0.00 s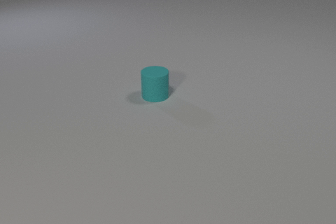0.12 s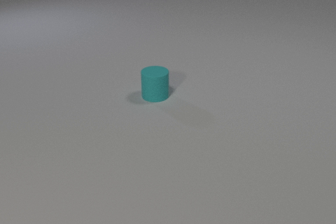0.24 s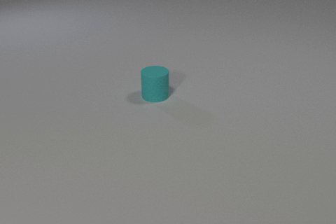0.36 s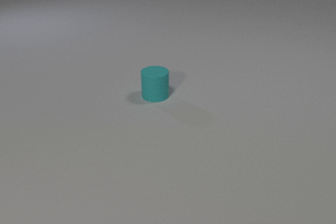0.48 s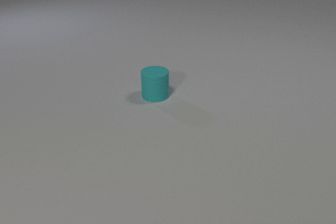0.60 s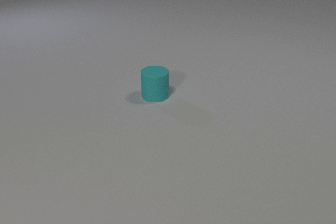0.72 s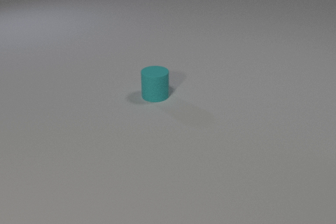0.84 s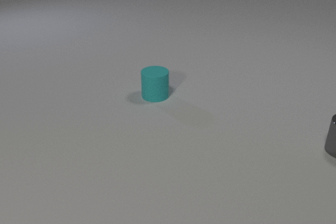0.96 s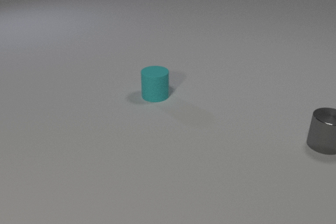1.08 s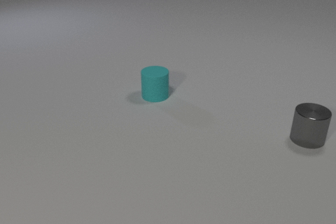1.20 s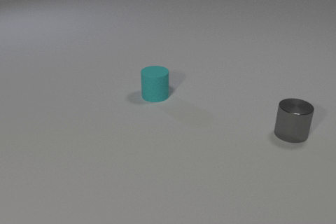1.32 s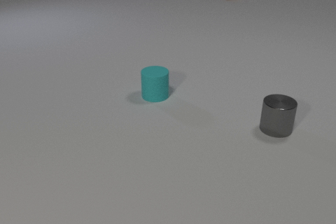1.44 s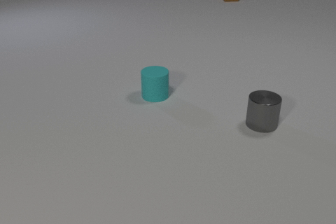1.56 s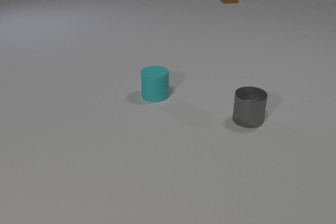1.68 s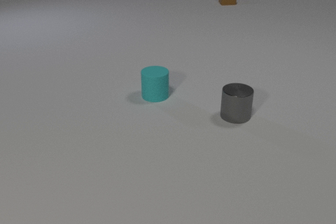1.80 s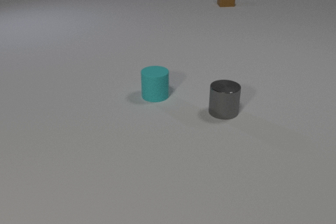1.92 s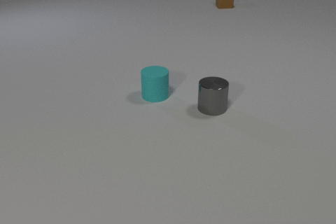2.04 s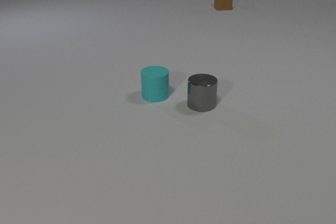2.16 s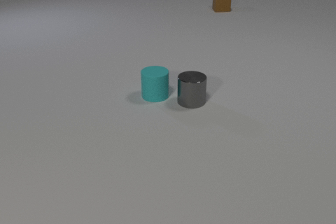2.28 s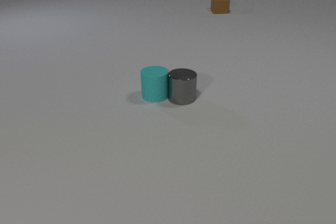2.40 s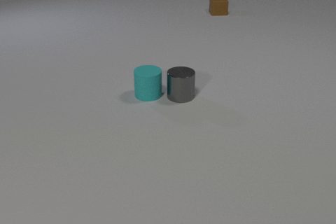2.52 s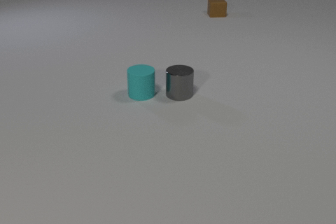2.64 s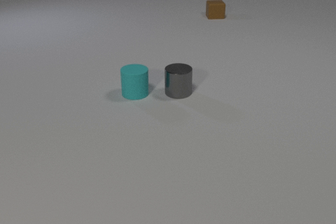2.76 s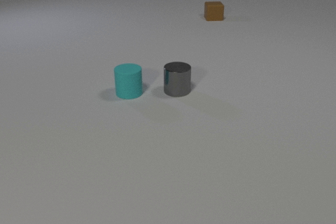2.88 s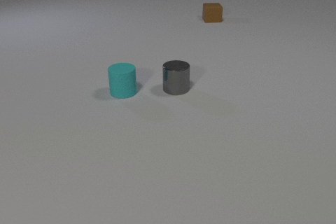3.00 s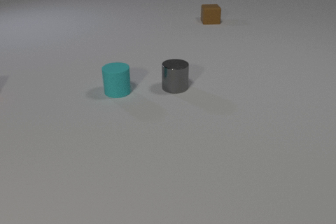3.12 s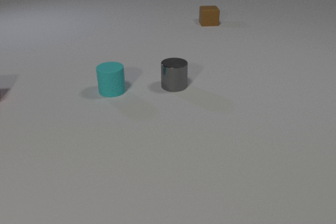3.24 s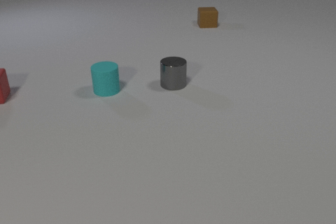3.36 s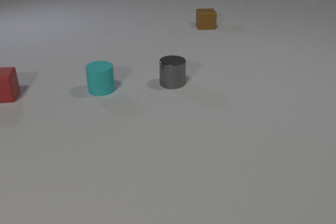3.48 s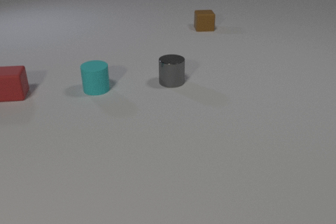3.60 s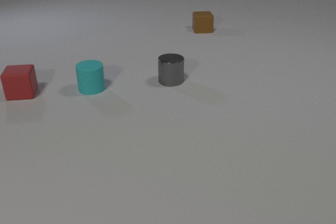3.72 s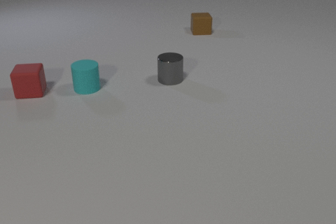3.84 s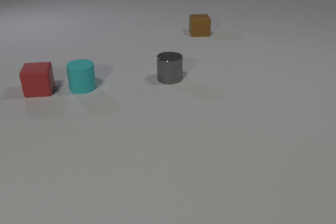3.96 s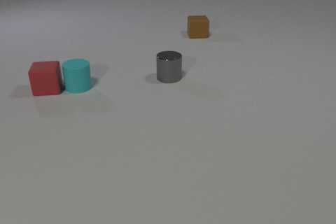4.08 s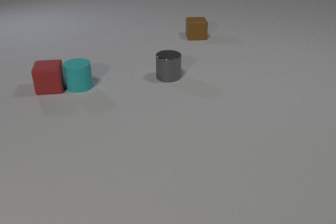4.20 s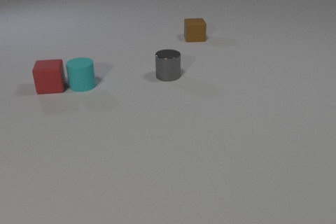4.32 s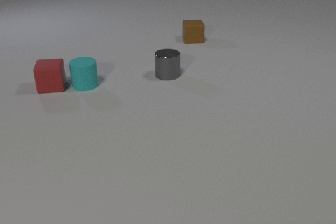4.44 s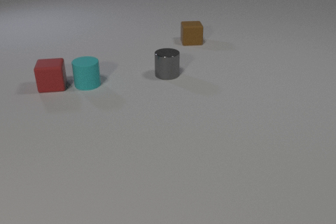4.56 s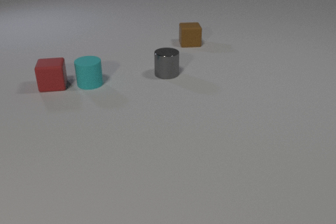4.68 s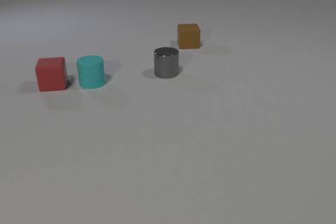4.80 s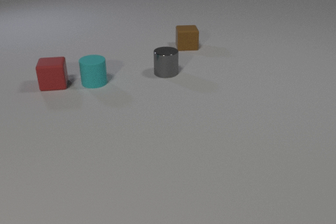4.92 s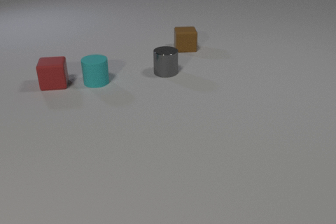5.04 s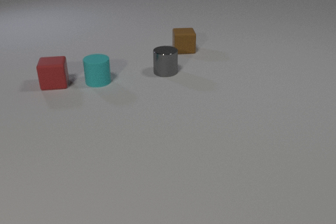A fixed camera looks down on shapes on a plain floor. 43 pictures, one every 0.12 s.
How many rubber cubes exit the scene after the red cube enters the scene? 0.
What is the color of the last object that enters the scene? red.
Are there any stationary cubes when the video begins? no.
0.00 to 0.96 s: The gray metal cylinder comes in at the right edge, slides to the left.
0.96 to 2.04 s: The gray metal cylinder slides to the left. The brown rubber cube comes in at the top edge, slides toward the camera.
2.04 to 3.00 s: The gray metal cylinder slides away from the camera and to the left. The cyan rubber cylinder slides to the left. The brown rubber cube slides toward the camera. The gray metal cylinder and the cyan rubber cylinder collide.
3.00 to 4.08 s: The gray metal cylinder slides away from the camera. The cyan rubber cylinder slides to the left and away from the camera. The brown rubber cube slides toward the camera. The red rubber cube comes in at the left edge, slides to the right. The cyan rubber cylinder and the red rubber cube collide.
4.08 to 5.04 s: The gray metal cylinder slides away from the camera. The cyan rubber cylinder slides to the right and away from the camera. The brown rubber cube slides toward the camera. The red rubber cube slides away from the camera.
